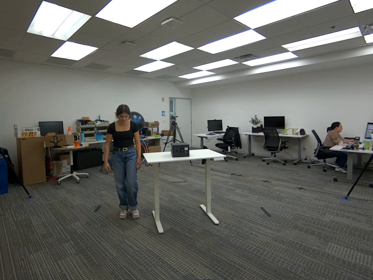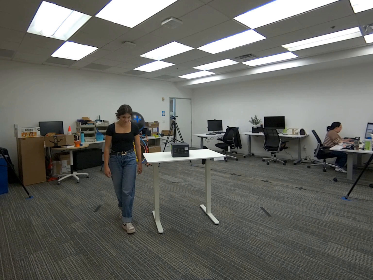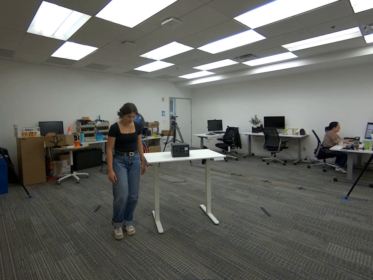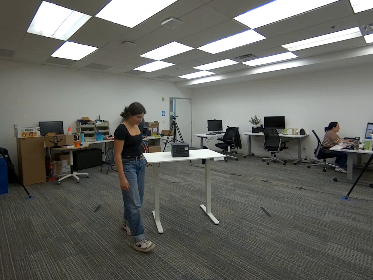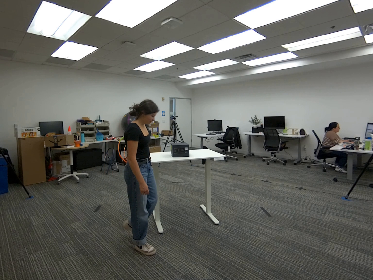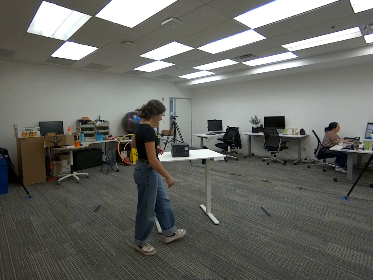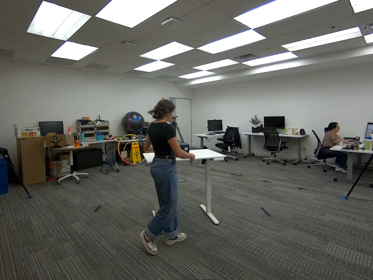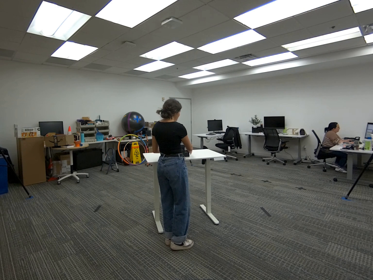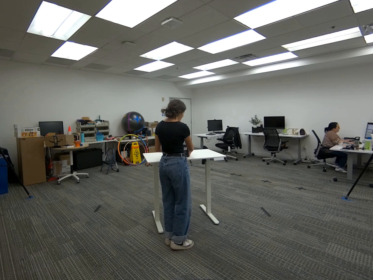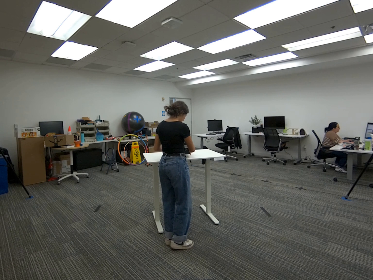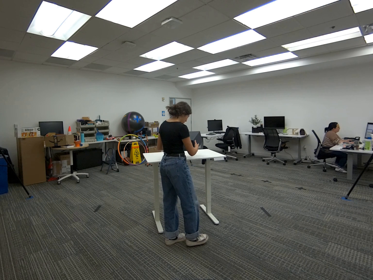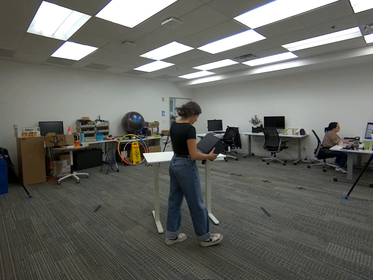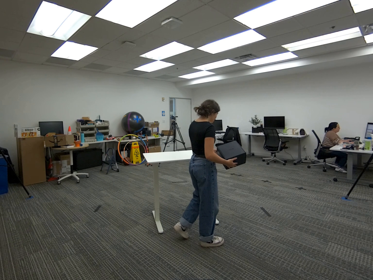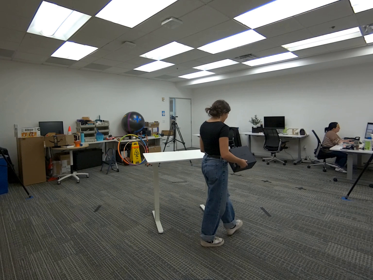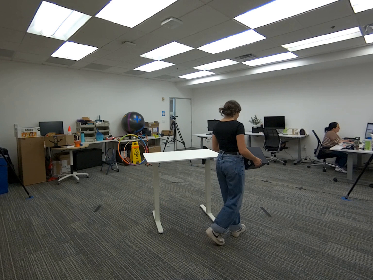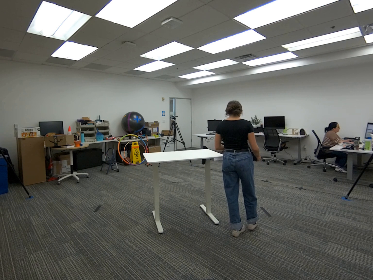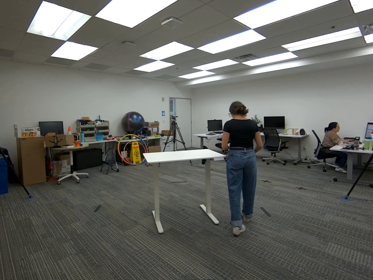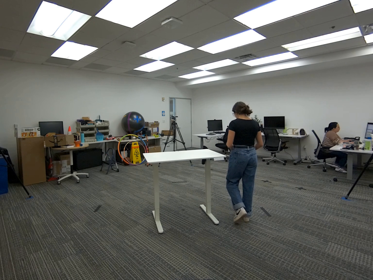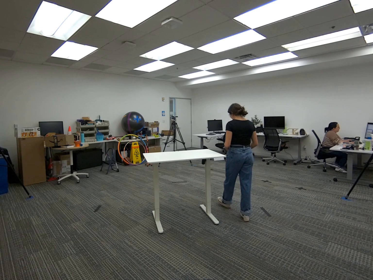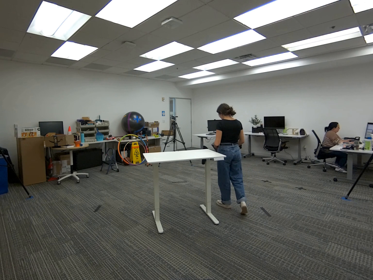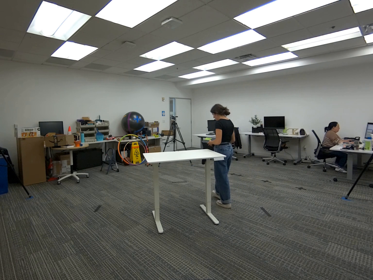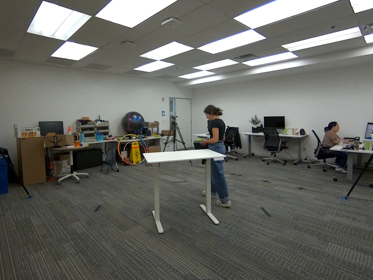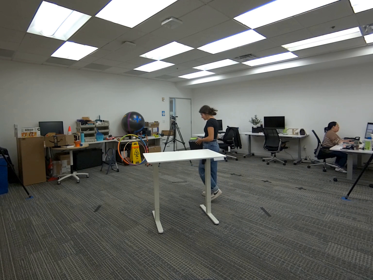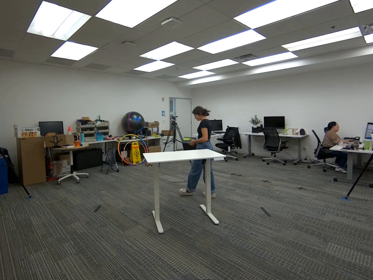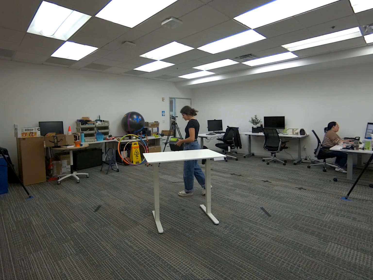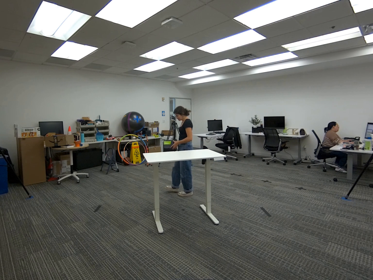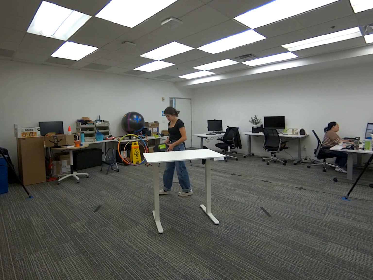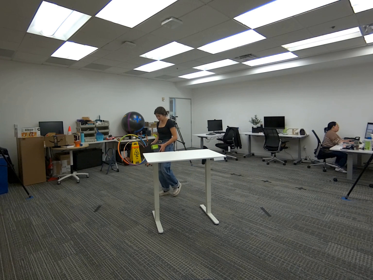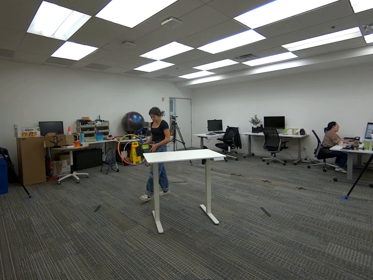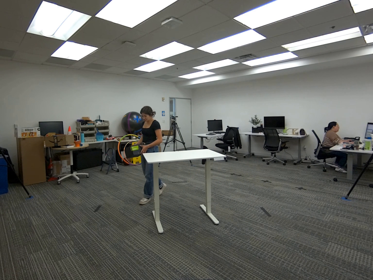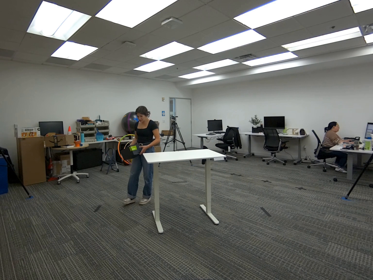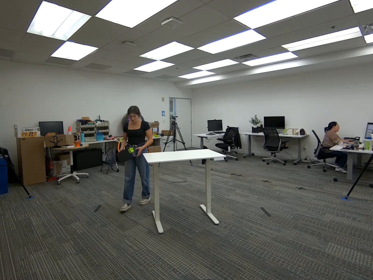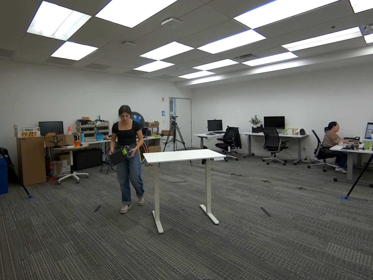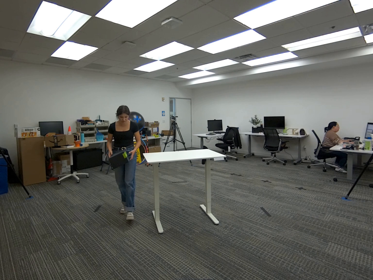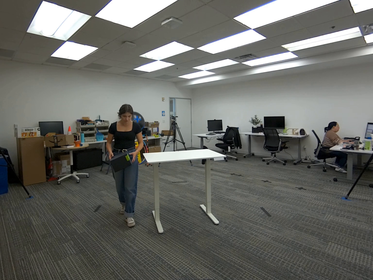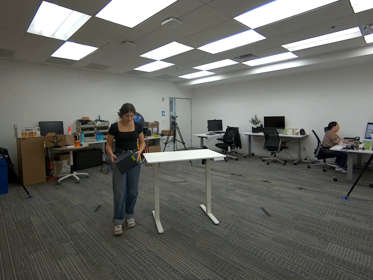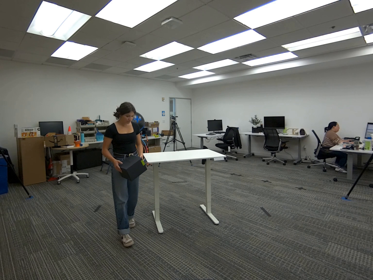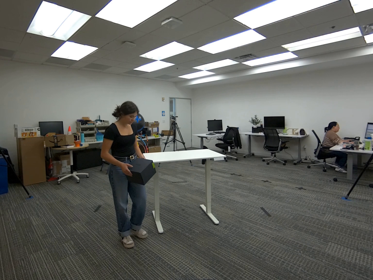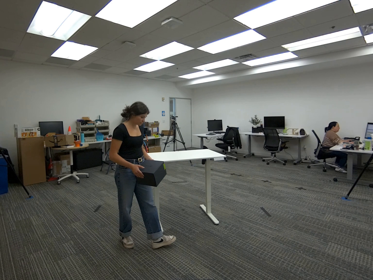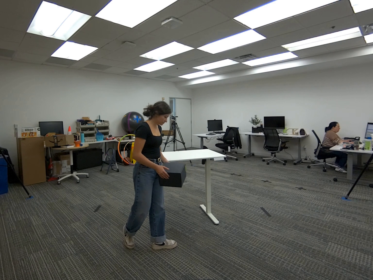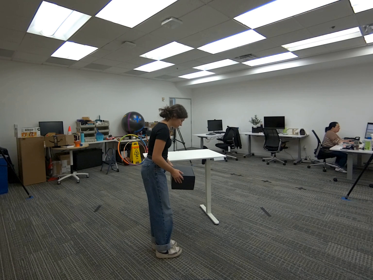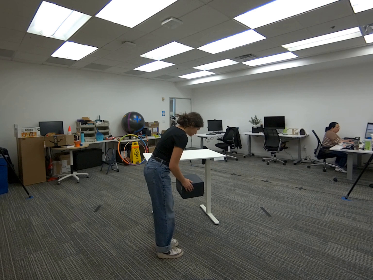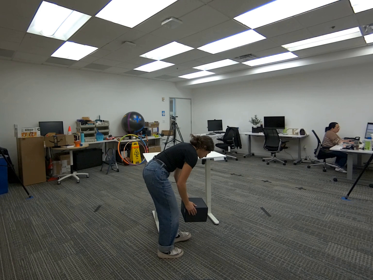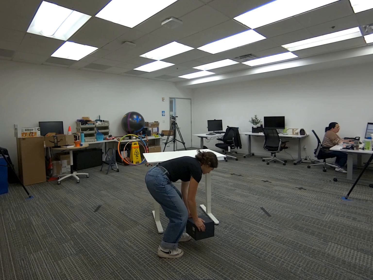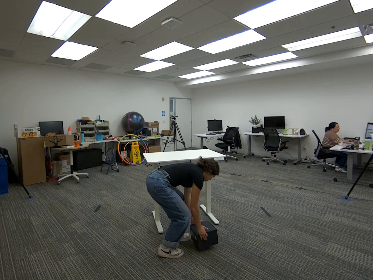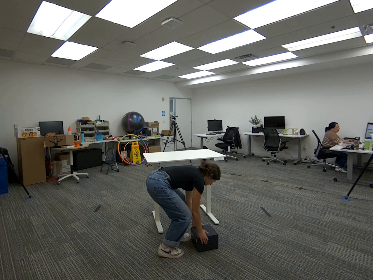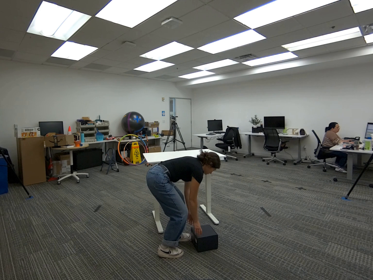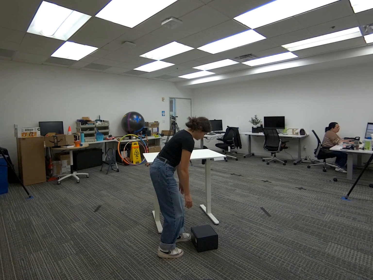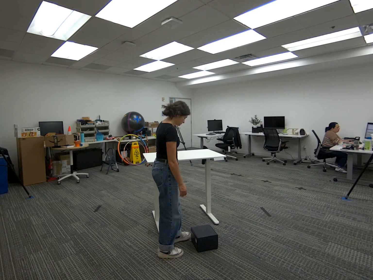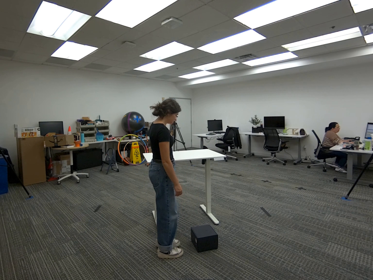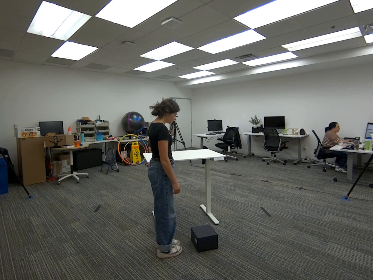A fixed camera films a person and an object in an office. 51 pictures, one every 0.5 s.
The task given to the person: Walk to the box from the table, pick up the box with both hands, and place it on the ground.
